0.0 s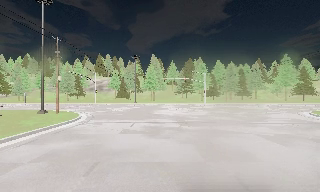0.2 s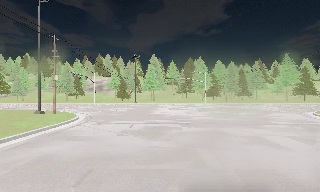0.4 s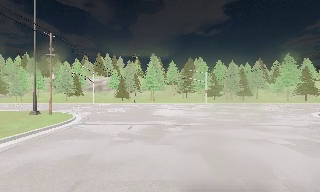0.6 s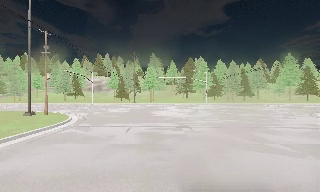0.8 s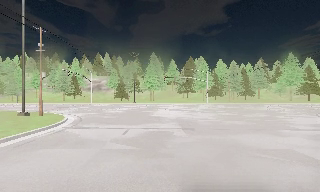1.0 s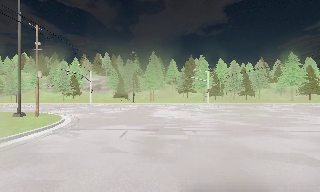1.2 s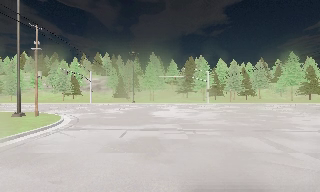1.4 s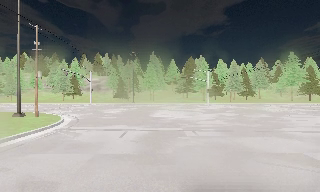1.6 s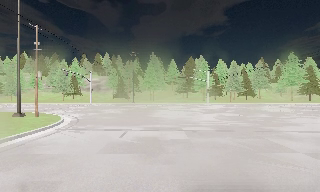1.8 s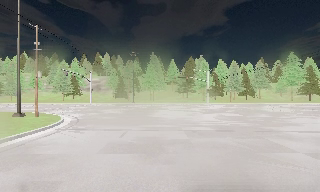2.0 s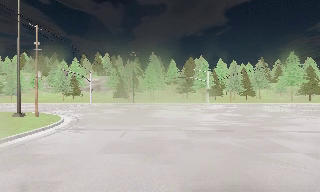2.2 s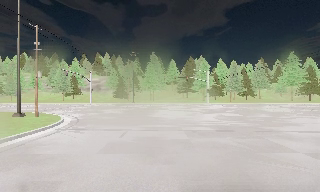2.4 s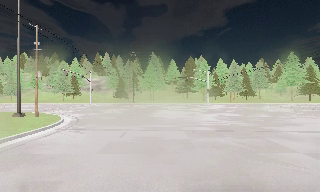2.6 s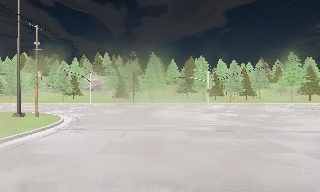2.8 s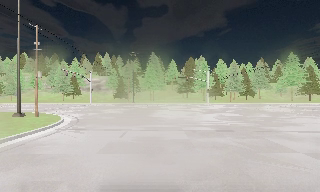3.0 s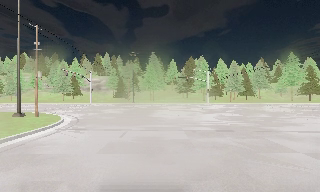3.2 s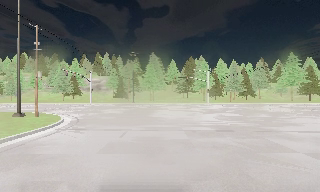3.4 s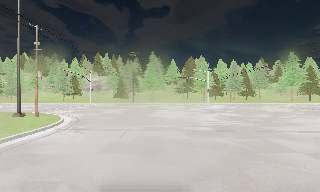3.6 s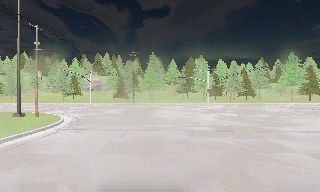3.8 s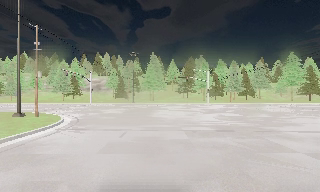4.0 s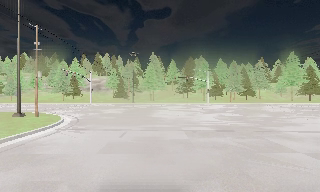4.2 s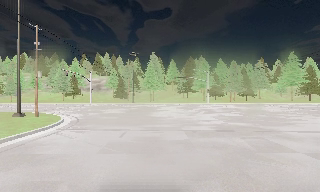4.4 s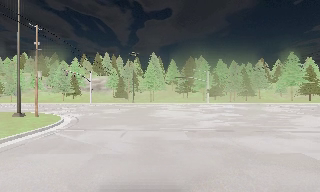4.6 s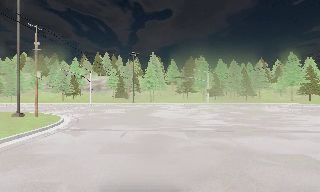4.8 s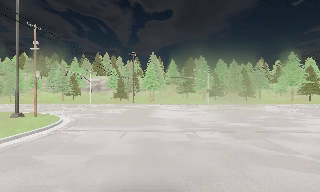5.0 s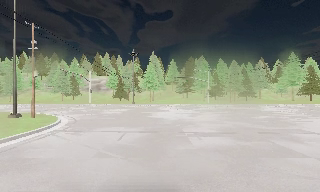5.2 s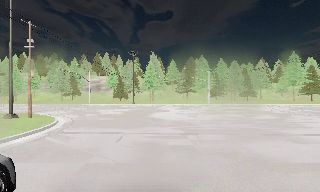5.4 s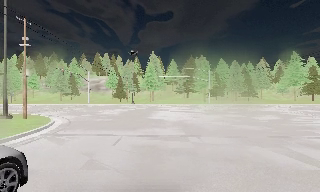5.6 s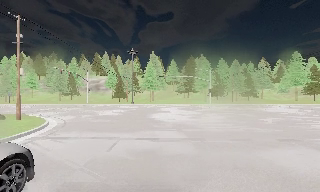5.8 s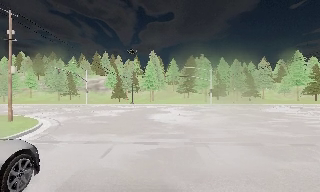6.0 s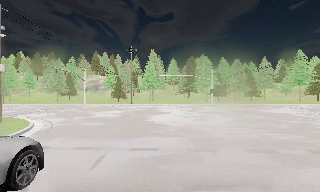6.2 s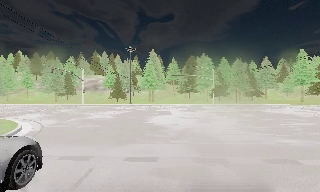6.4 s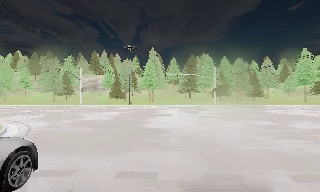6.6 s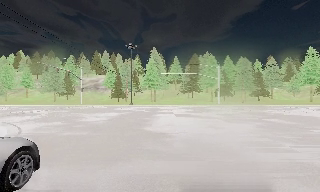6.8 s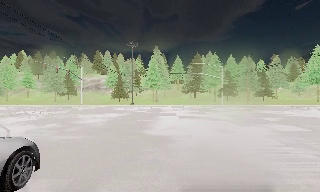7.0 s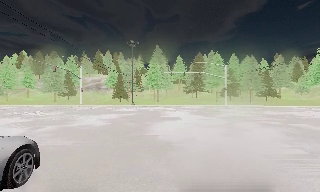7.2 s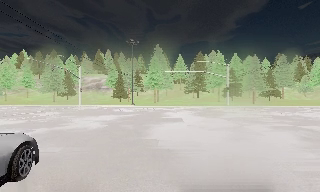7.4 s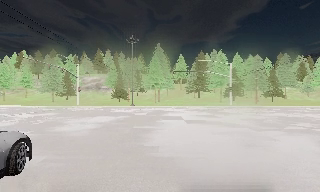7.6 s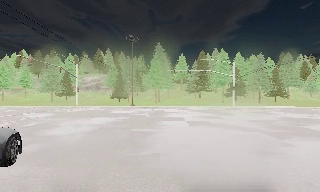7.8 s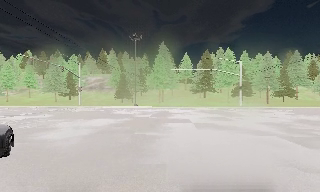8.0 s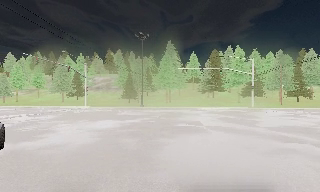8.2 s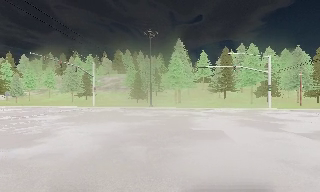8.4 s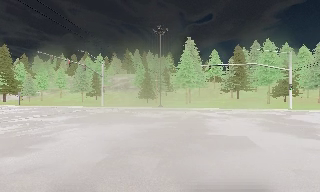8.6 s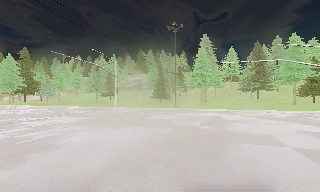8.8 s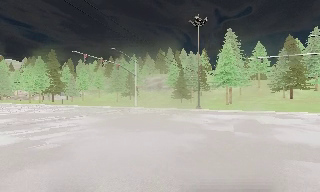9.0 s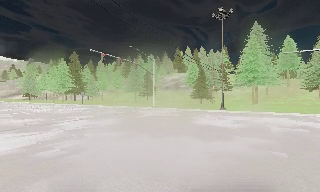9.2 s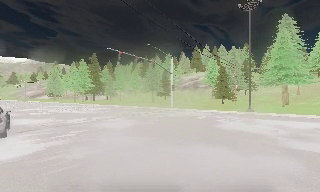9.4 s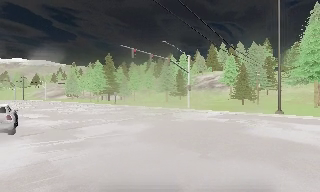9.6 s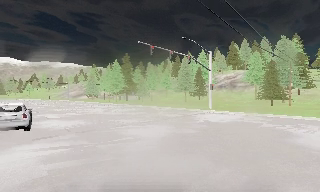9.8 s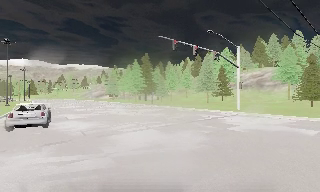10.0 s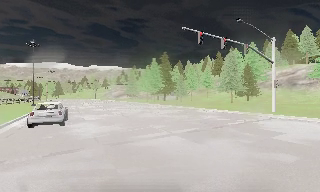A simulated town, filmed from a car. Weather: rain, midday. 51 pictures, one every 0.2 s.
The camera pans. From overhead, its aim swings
counterclockwise.
The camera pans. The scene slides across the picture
to the right.
0.0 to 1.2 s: The camera travels forward, about 2.5 m, so what stands in front looms larger. It loses speed.
1.2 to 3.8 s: The camera keeps its place and its aim.
3.8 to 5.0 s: The camera shifts only a little, or ends up much as it began.
5.0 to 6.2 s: The camera travels forward, about 3.5 m, so what stands in front looms larger. It gains speed.
6.2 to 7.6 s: The camera travels forward, about 6 m, so what stands in front looms larger.
7.6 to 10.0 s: The scene slides to the right, as the camera pans about 60 degrees to its left. It travels forward, about 14 m.
The film runs forward here.
